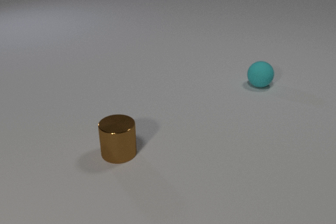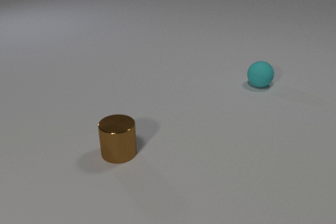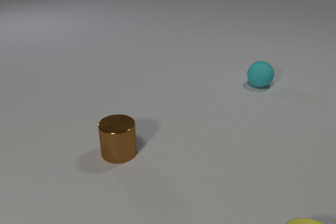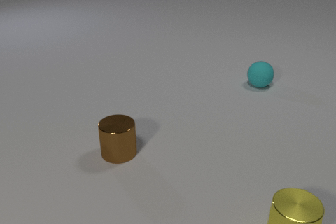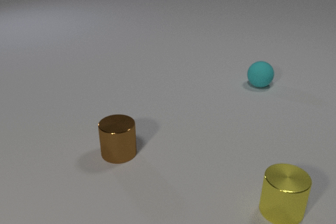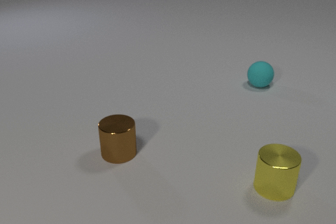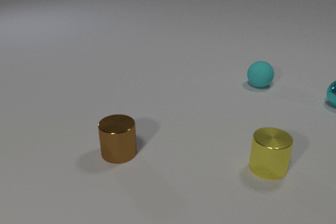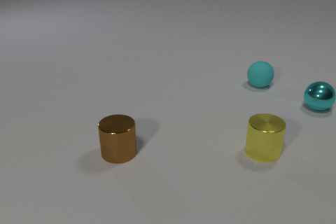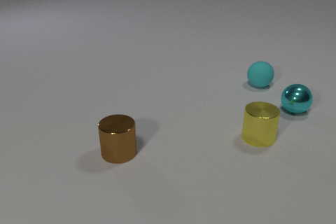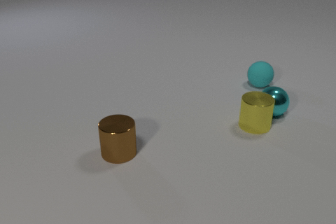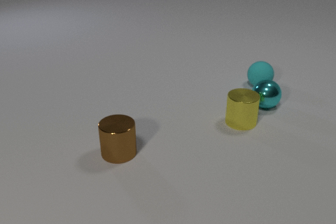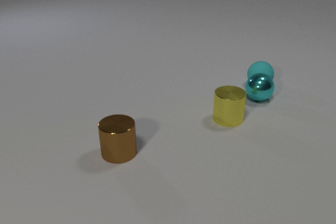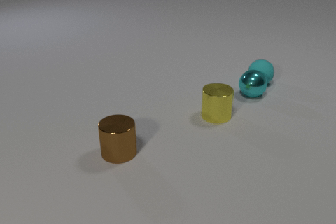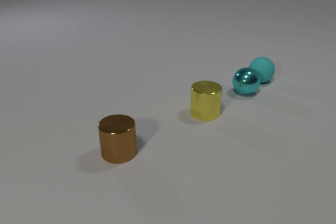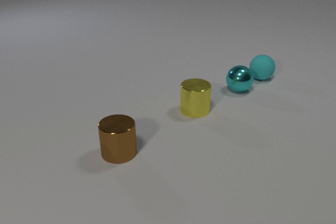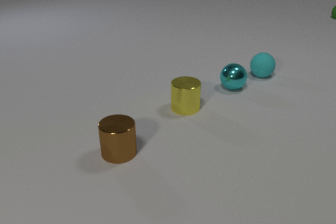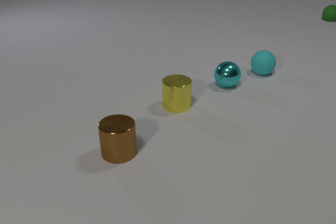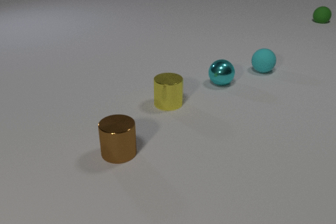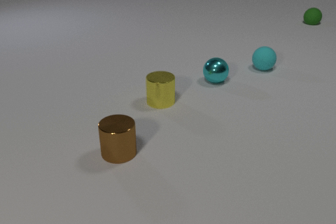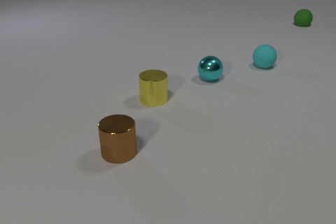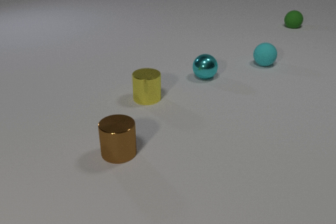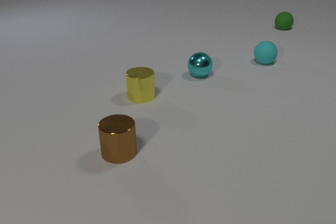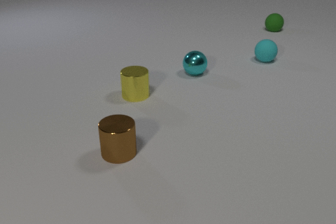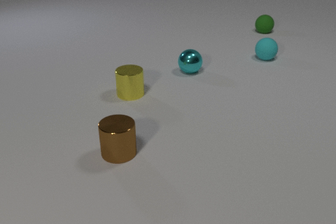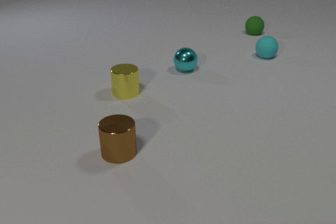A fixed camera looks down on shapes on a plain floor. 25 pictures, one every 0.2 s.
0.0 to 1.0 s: The yellow metal cylinder comes in at the bottom edge, slides away from the camera.
1.0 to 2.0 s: The yellow metal cylinder slides away from the camera. The cyan metal sphere comes in at the right edge, rolls to the left and toward the camera. The yellow metal cylinder and the cyan metal sphere collide.
2.0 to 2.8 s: The yellow metal cylinder slides to the left. The cyan metal sphere rolls away from the camera and to the left. The cyan rubber sphere rolls away from the camera. The cyan metal sphere and the cyan rubber sphere collide.
2.8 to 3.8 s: The yellow metal cylinder slides to the left and away from the camera. The cyan metal sphere rolls to the left and away from the camera. The cyan rubber sphere rolls away from the camera. The green rubber sphere comes in at the right edge, rolls toward the camera and to the left.
3.8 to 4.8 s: The yellow metal cylinder slides to the left and away from the camera. The cyan metal sphere rolls to the left and away from the camera. The cyan rubber sphere rolls away from the camera. The green rubber sphere rolls to the left and toward the camera.
Are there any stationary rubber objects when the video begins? yes.
Are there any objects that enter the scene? yes.
How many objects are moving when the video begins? 0.
